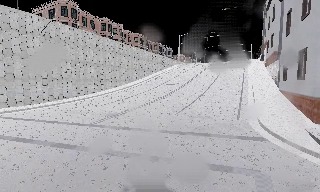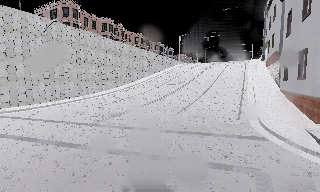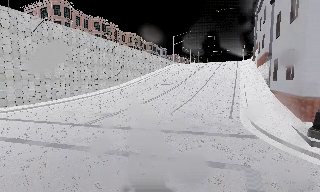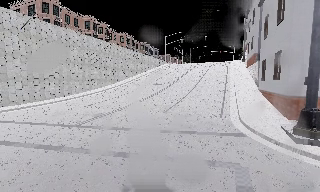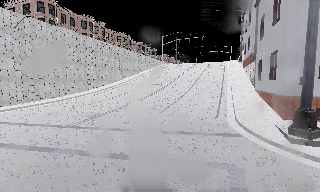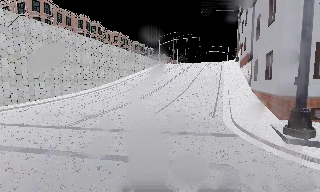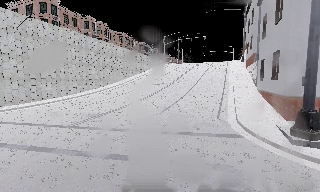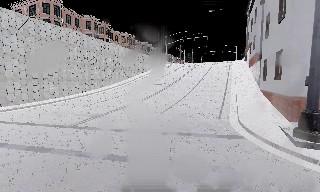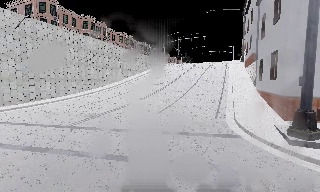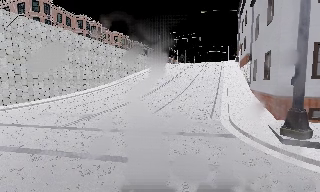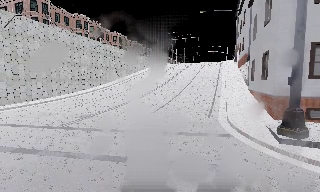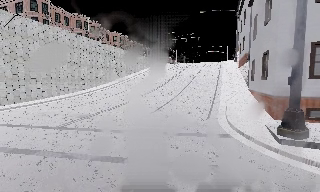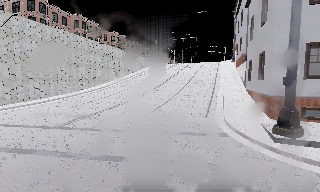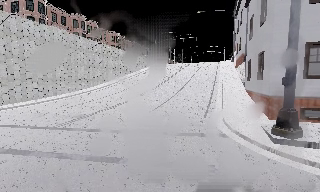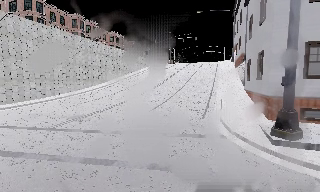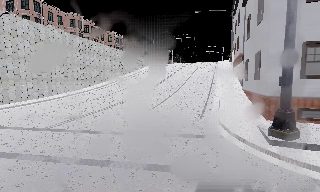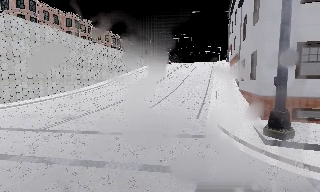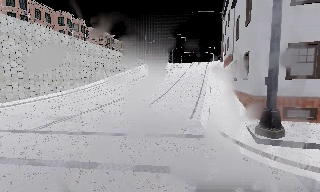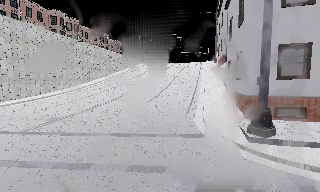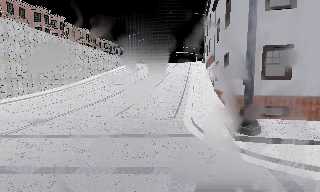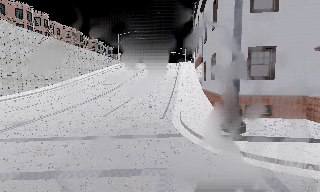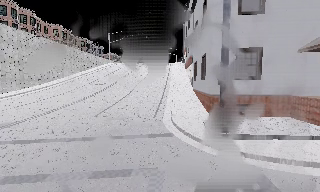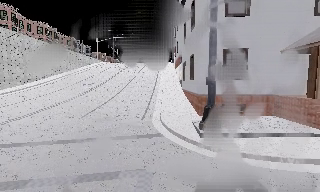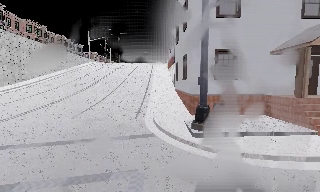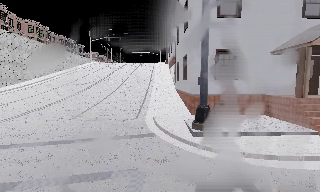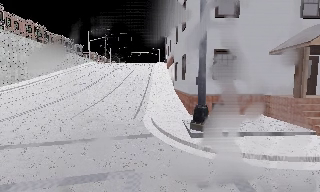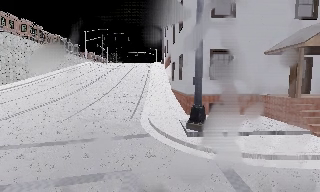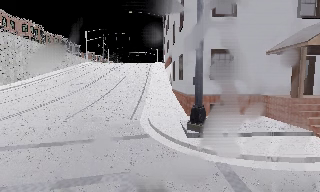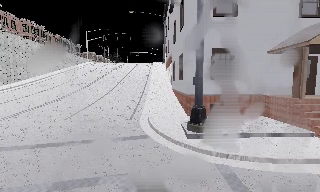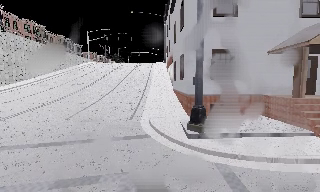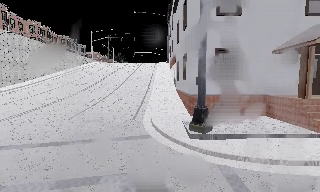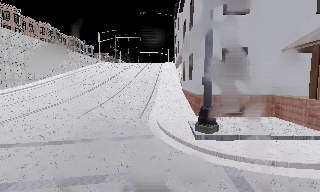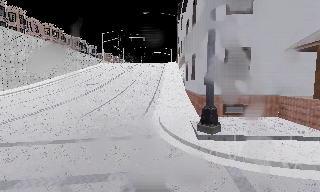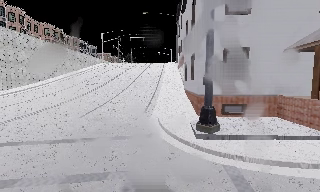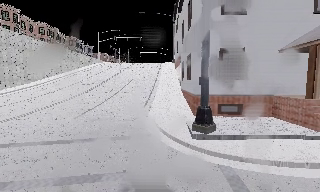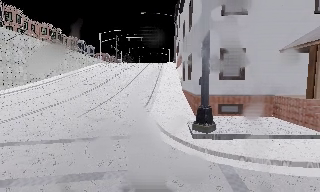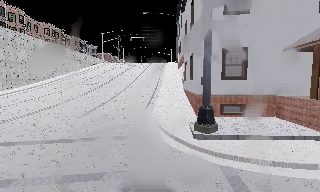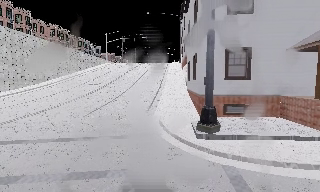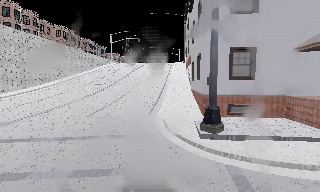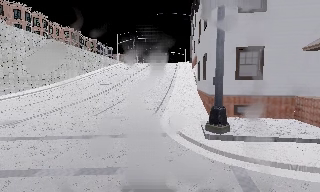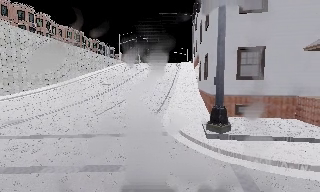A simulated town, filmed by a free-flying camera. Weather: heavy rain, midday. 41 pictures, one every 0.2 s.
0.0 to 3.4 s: The camera pans to its right, which is clockwise from overhead, by about 10 degrees. It travels to its right, about 1 m, so close, fixed things drift to the left.
3.4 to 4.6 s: The scene slides to the left, as the camera pans about 20 degrees to its right.
4.6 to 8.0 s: The camera swings to its left by about 10 degrees, and the scene slides to the right. It travels to its right, about 0.5 m.
The film runs backward here.
